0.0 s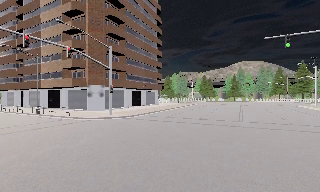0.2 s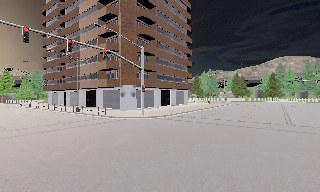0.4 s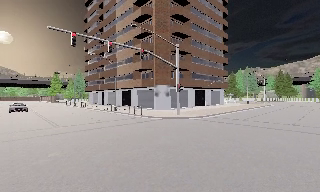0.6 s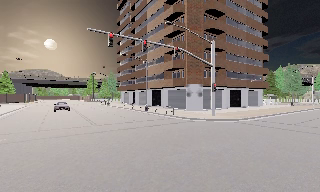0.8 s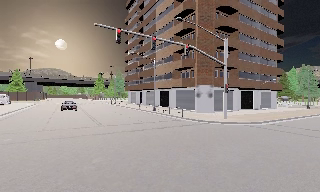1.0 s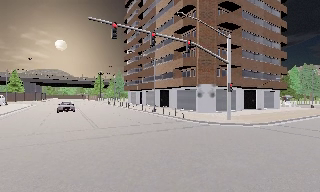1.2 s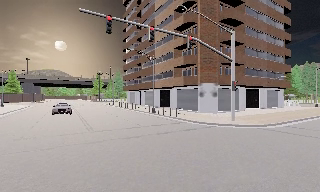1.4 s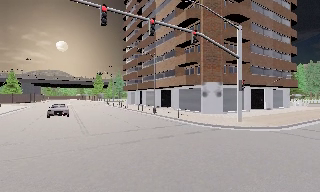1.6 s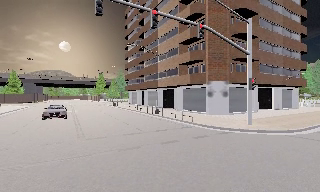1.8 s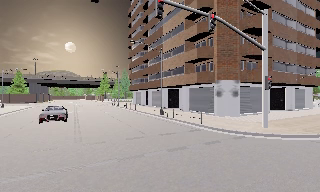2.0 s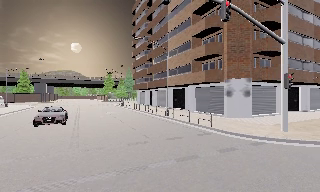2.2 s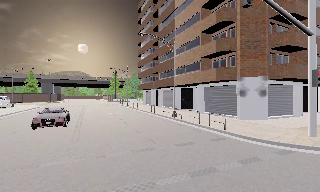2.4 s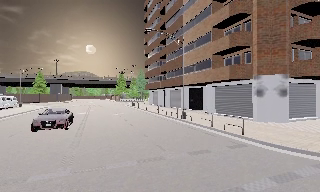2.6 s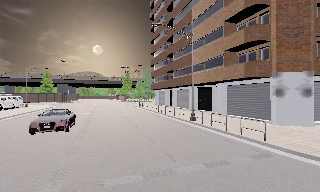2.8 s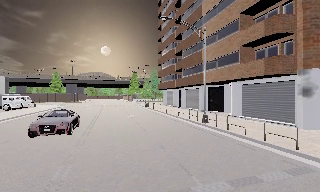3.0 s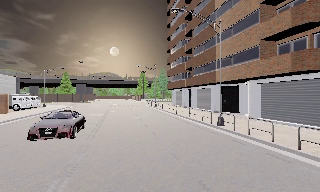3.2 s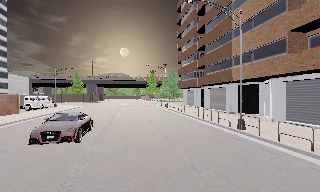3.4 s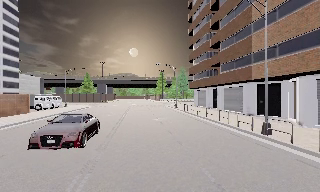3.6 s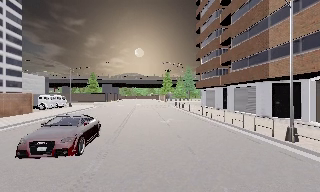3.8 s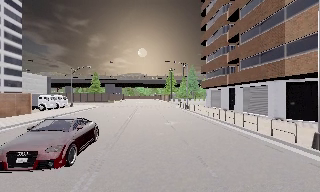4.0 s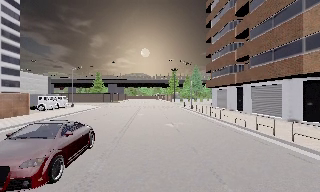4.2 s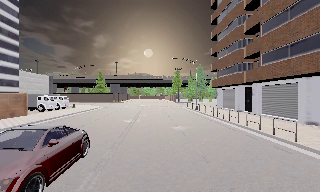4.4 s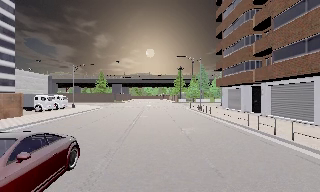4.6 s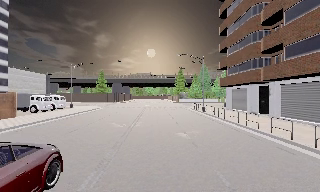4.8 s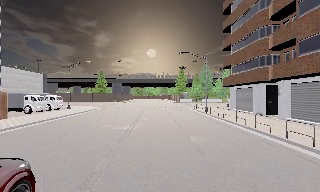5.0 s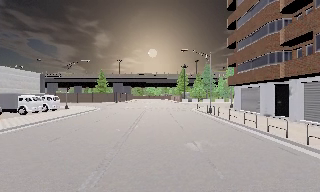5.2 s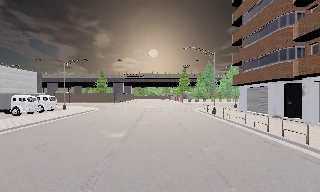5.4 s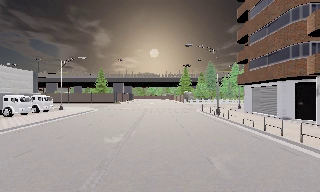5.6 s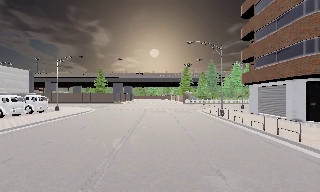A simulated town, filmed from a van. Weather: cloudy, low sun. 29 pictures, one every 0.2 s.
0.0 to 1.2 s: The camera pans to its left, which is counterclockwise from overhead, by about 35 degrees. It travels forward and to its left, about 4.5 m.
1.2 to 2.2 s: The camera travels forward, about 5 m, so what stands in front looms larger.
2.2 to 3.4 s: The camera pans to its left, which is counterclockwise from overhead, by about 15 degrees. It travels forward, about 6 m, so what stands in front looms larger.
3.4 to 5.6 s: The camera travels forward, about 11 m, so what stands in front looms larger.
The film runs forward here.
